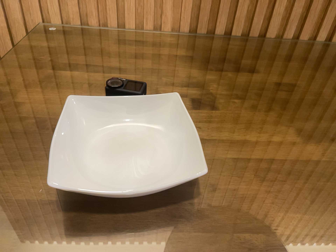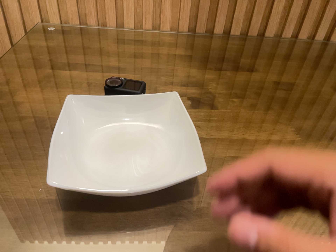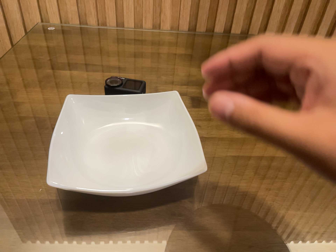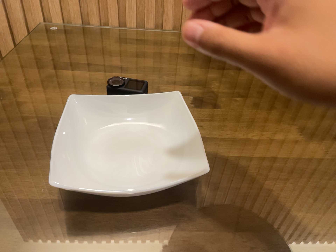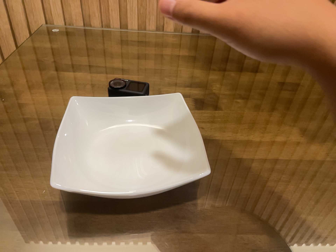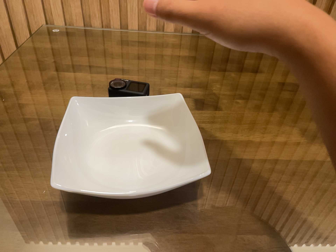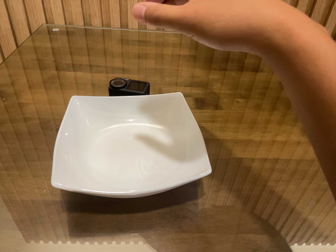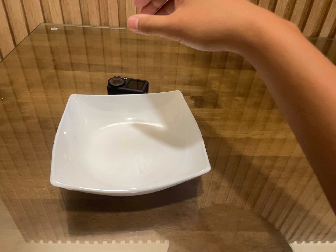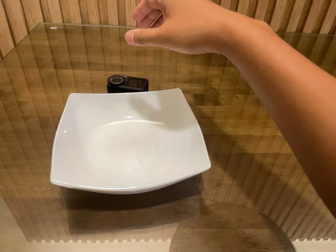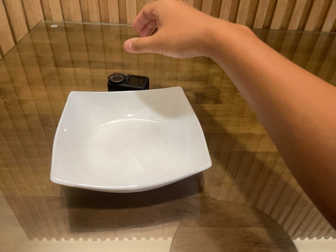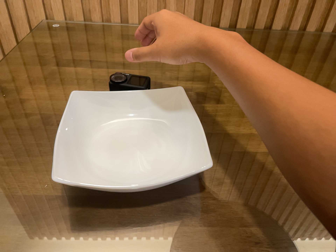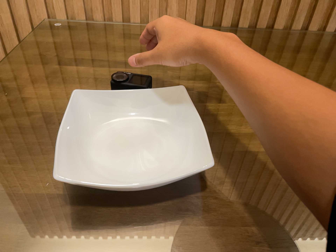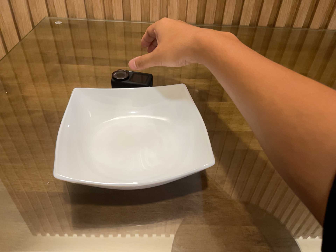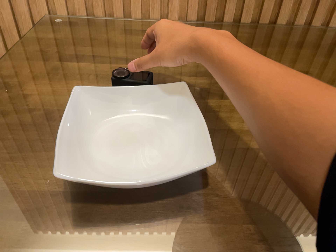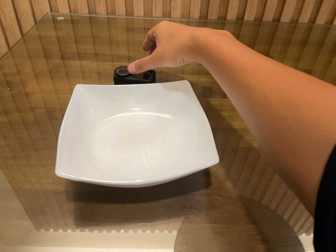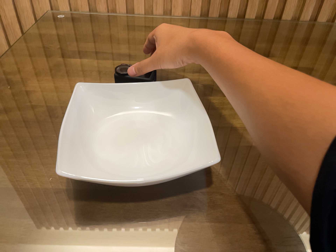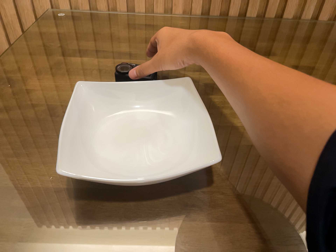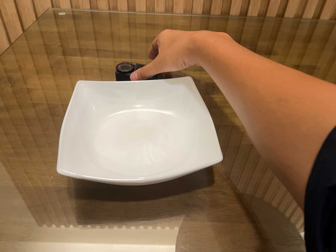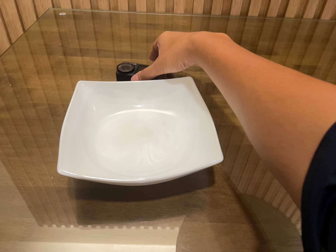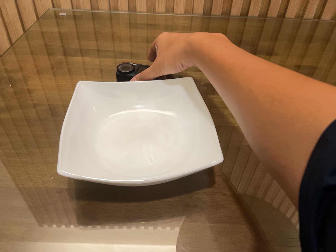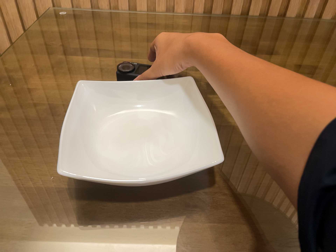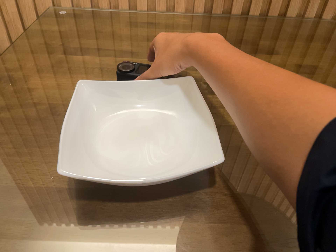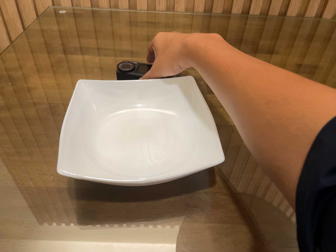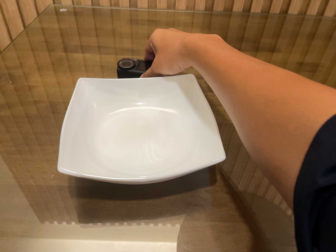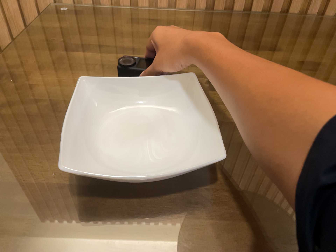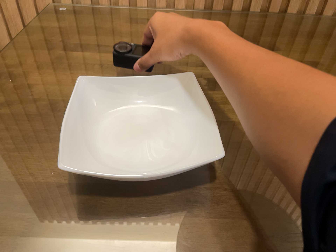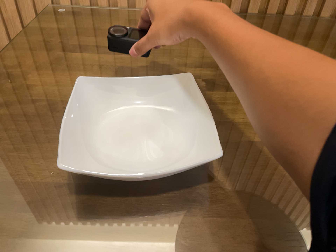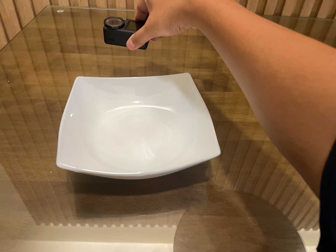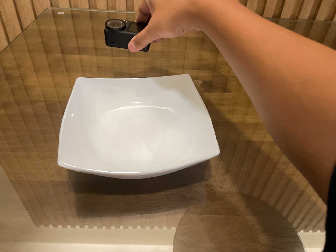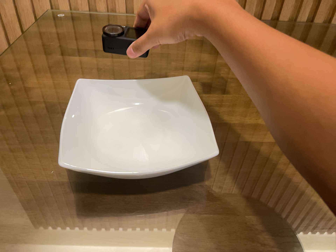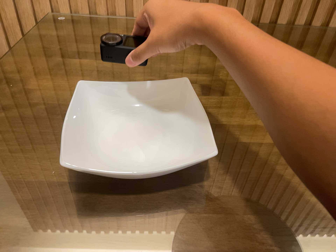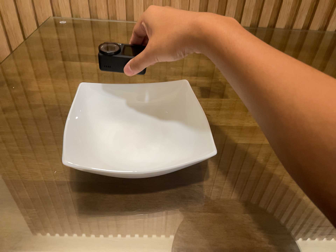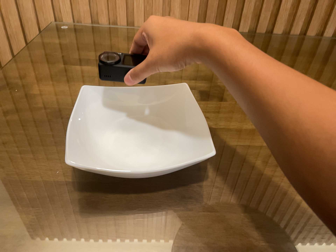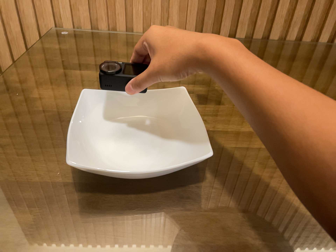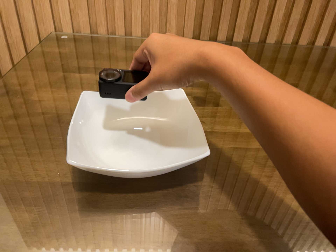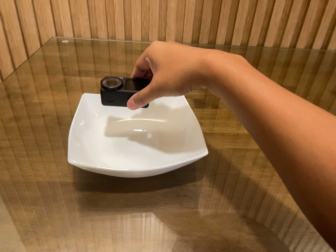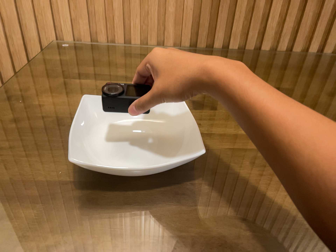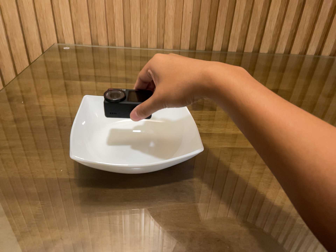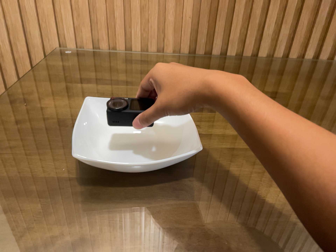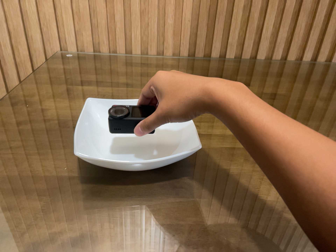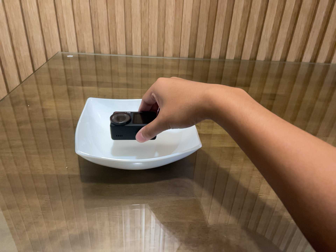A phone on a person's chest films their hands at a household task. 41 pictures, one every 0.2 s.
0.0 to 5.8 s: The camera shifts only a little, or ends up much as it began.
5.8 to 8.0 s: The camera travels backward and toward the bottom of its view, about 10 cm, so what stands in front gets smaller. Its aim tips toward the top of its view by about 10 degrees.
The film runs forward here.
